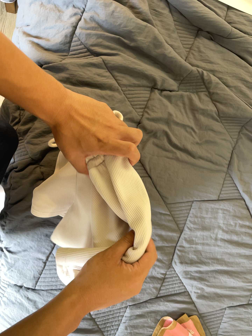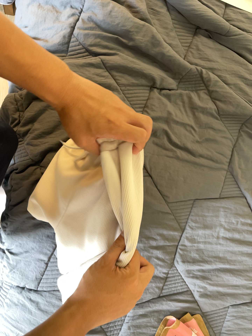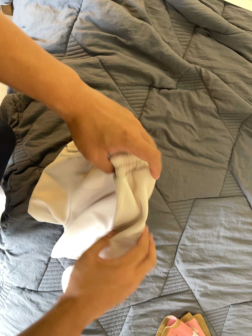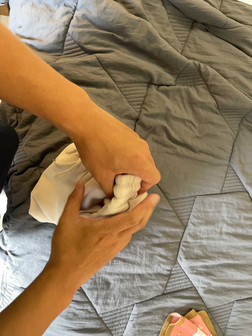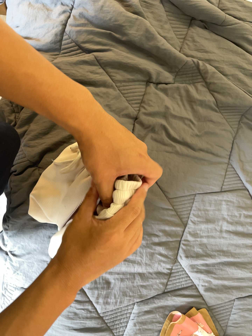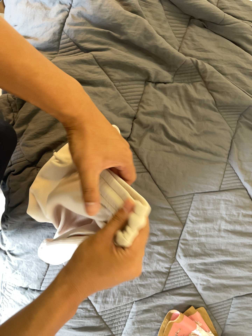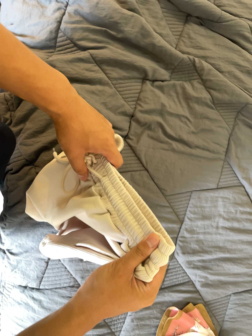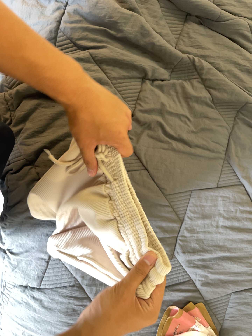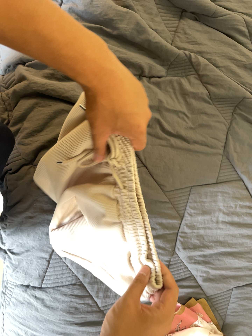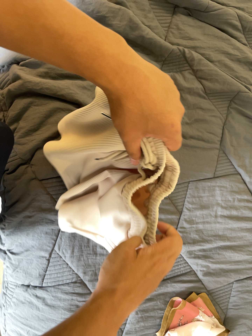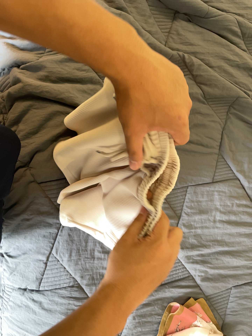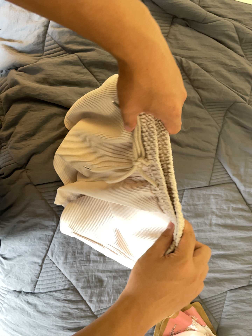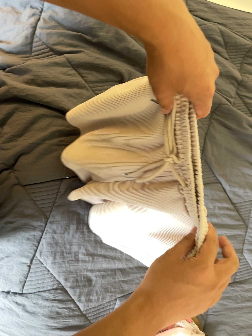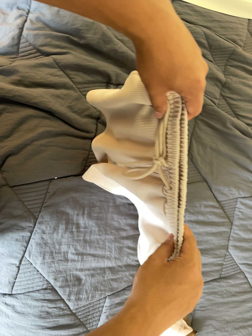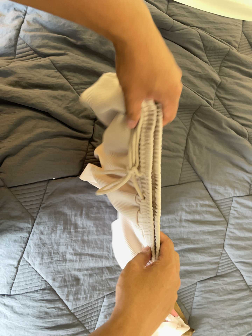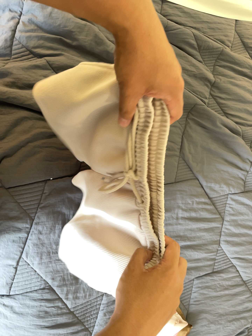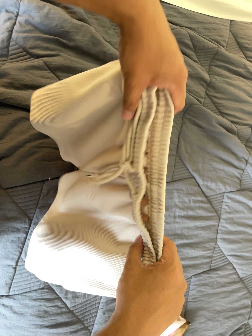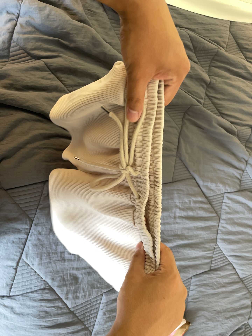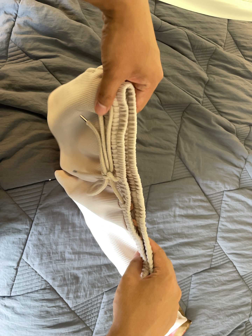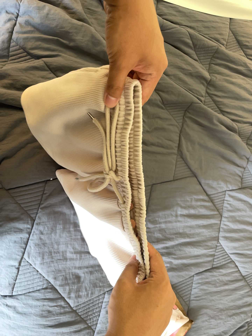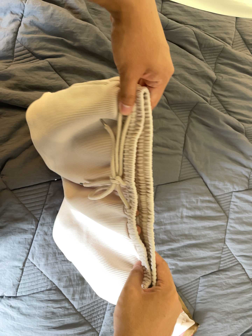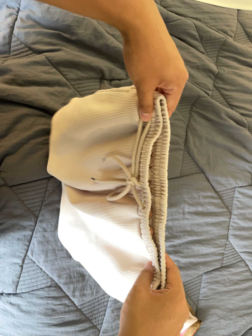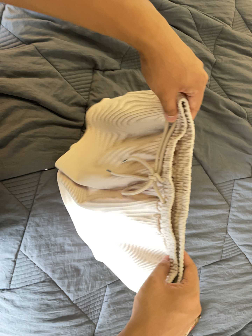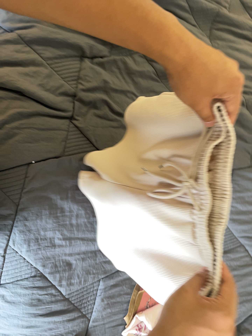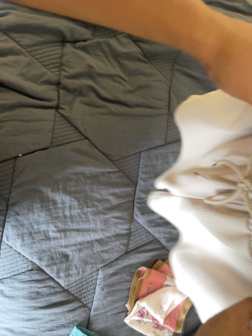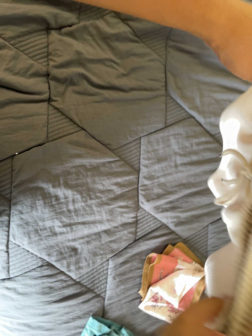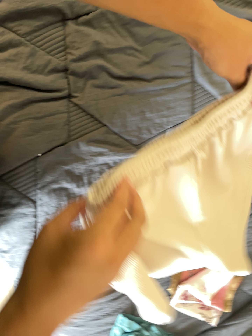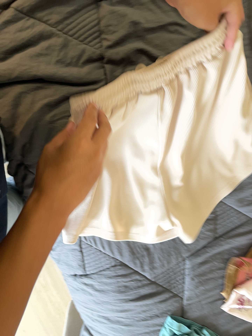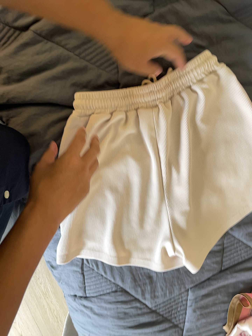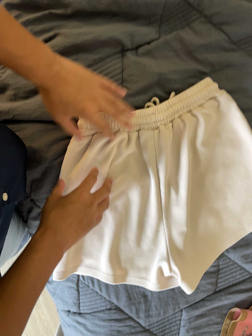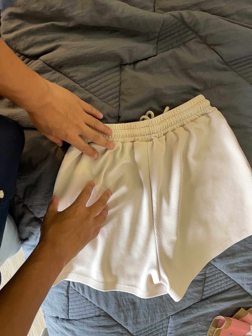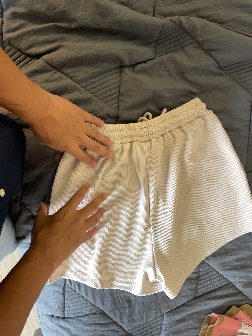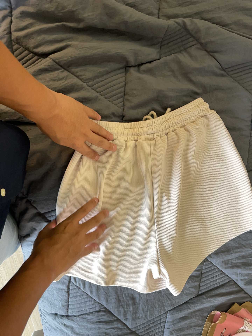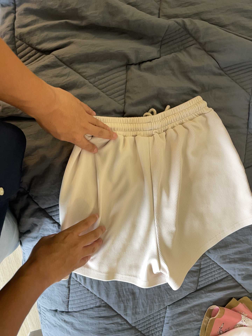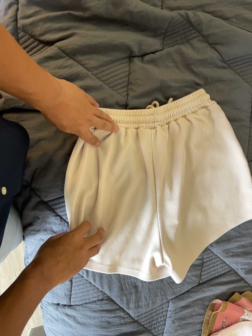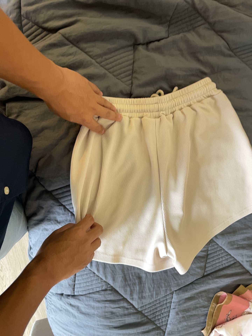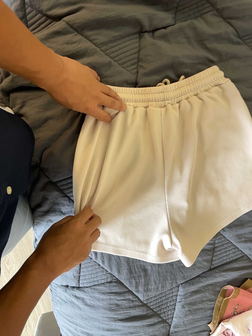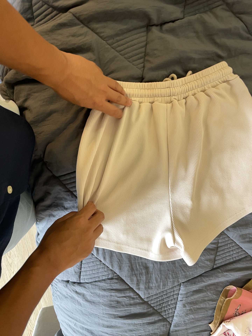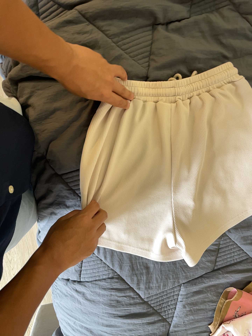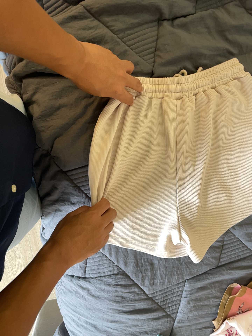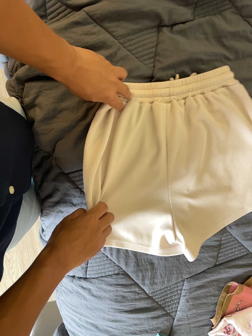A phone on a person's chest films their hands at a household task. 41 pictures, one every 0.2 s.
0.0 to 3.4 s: The camera rolls about its line of sight by about 10 degrees, and the scene rotates counterclockwise.
3.4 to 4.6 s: The camera travels to its right and forward, about 10 cm.
4.6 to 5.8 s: The scene slides to the right, as the camera pans about 20 degrees to its left. It travels toward the top of its view and forward, about 22 cm. Its aim tips toward the bottom of its view by about 15 degrees.
5.8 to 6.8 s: The camera travels to its left, about 10 cm.
6.8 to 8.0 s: The camera shifts only a little, or ends up much as it began.
The film runs forward here.
